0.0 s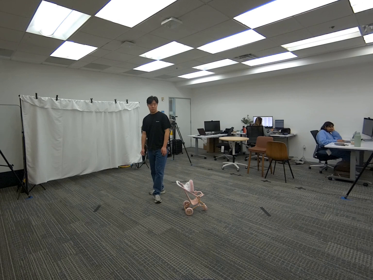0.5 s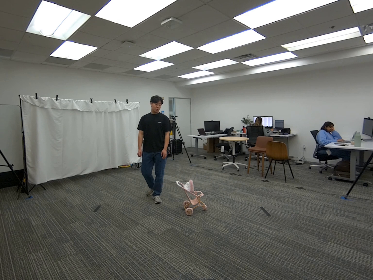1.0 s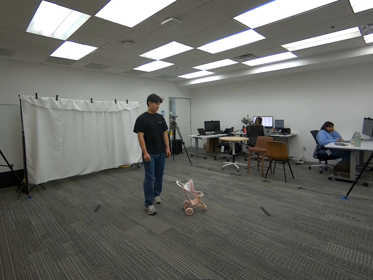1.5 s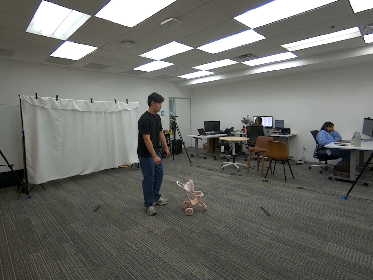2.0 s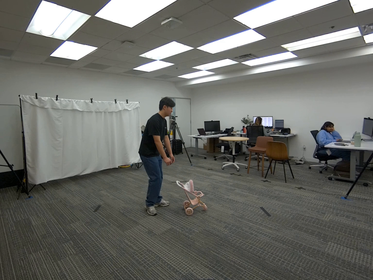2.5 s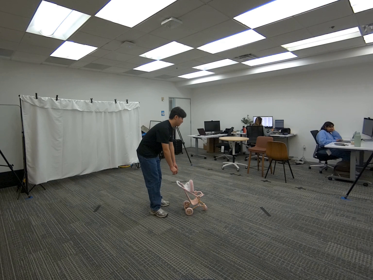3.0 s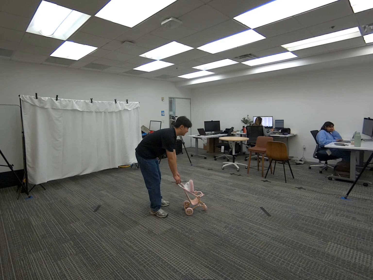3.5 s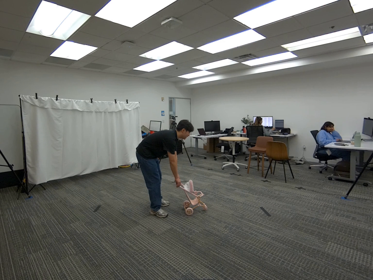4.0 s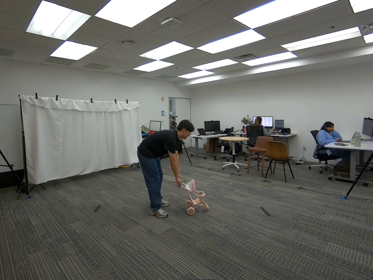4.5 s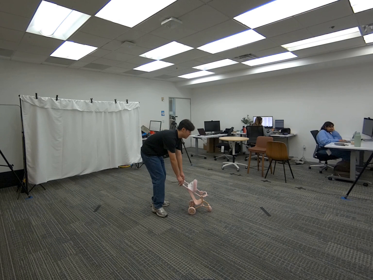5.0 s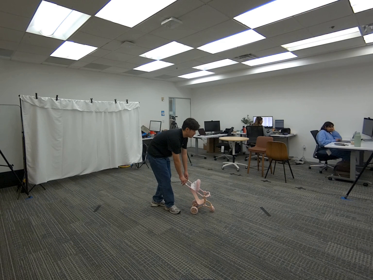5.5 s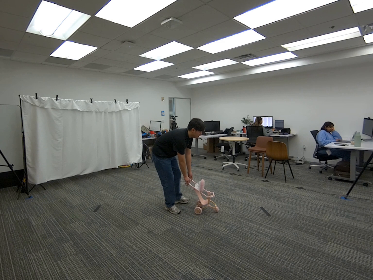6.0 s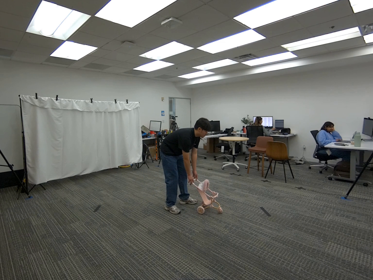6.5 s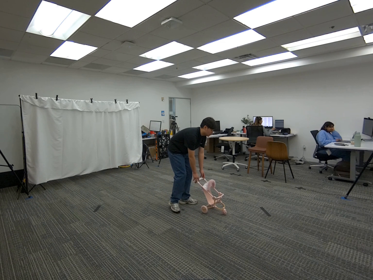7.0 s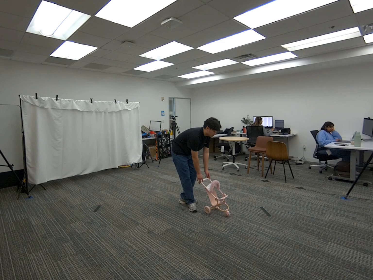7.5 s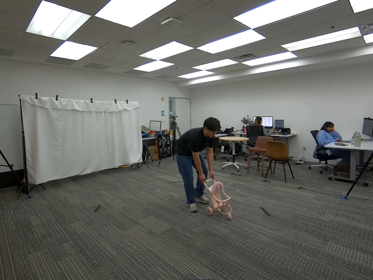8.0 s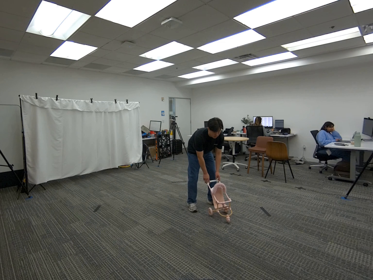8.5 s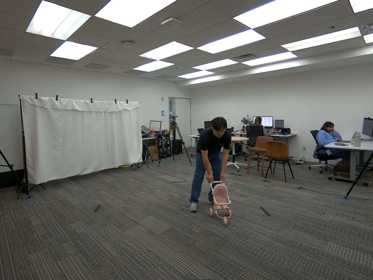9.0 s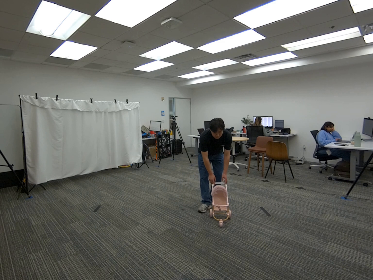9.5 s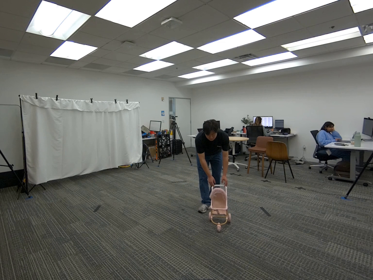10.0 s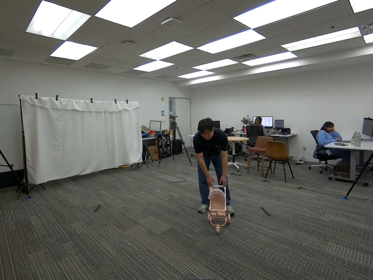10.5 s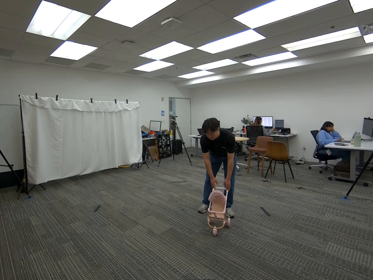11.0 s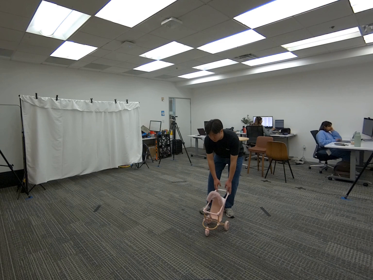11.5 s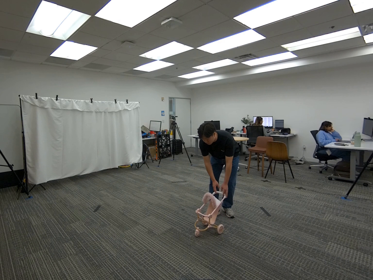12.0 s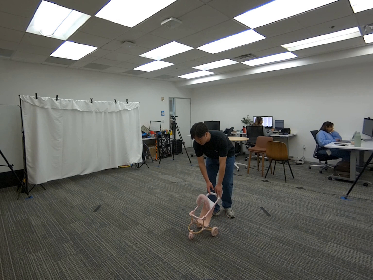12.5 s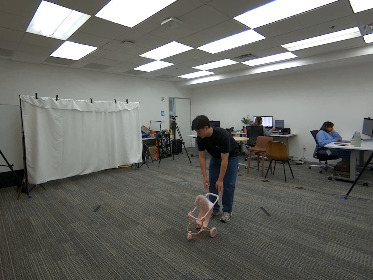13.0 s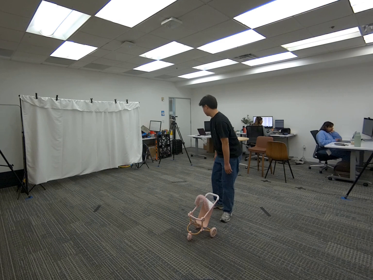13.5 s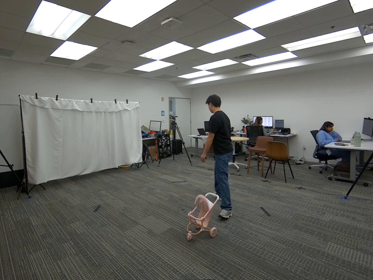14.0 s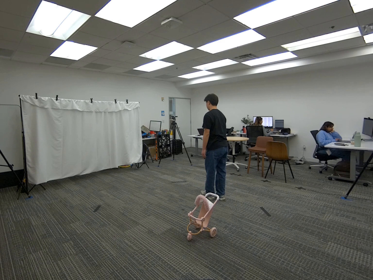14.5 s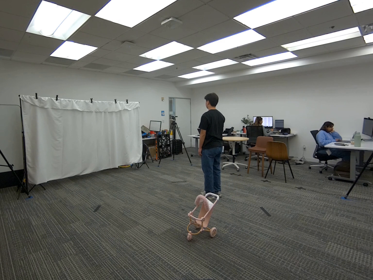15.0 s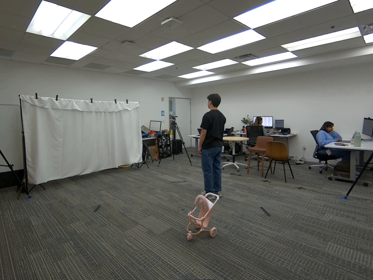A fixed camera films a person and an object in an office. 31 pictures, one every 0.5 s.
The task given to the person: Walk over to the toy stroller and use both hands to push the stroller around the bounding area.
